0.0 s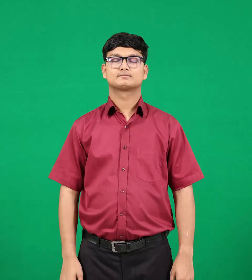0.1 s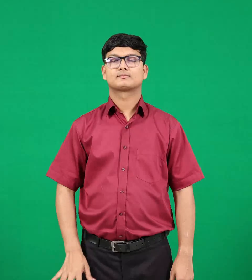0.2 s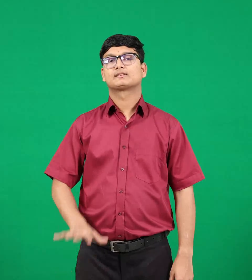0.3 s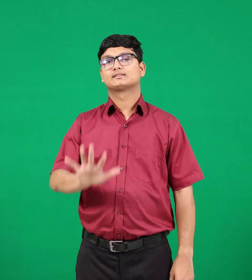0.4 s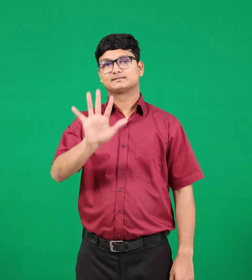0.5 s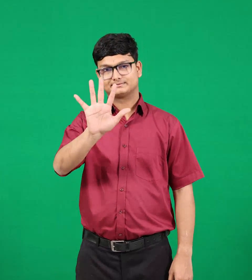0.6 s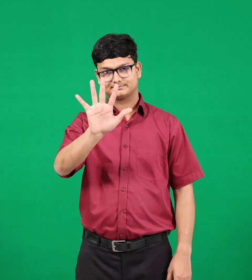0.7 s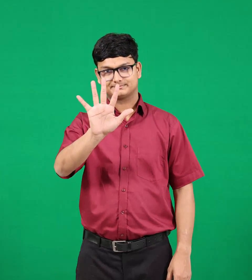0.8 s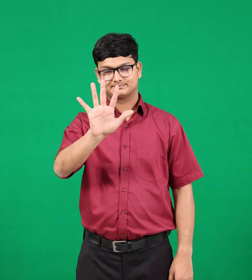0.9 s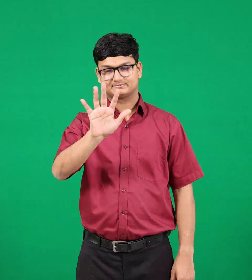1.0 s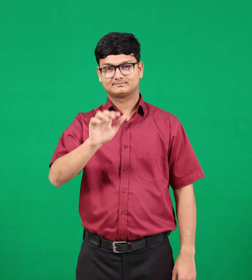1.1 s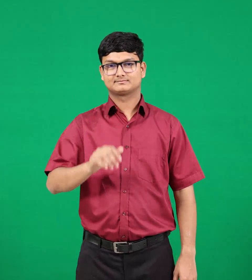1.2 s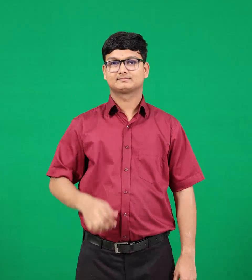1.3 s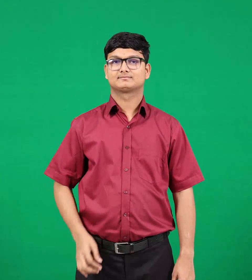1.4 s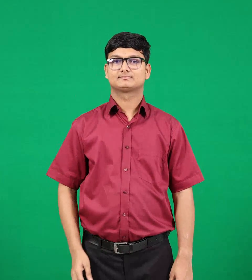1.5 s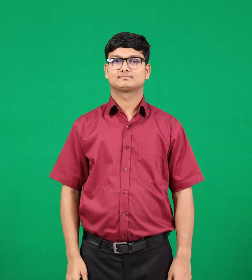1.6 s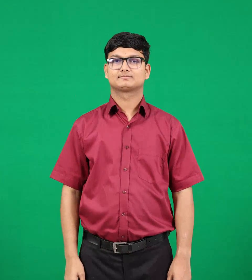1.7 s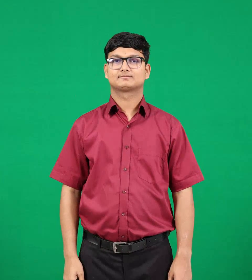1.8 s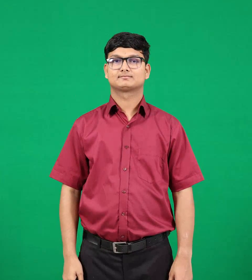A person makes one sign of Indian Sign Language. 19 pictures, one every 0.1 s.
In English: five
